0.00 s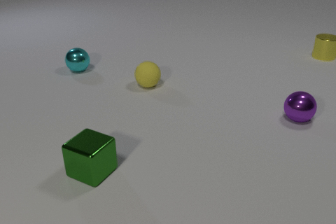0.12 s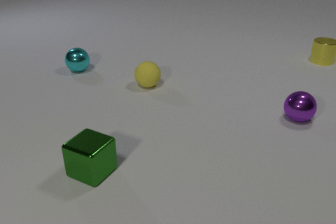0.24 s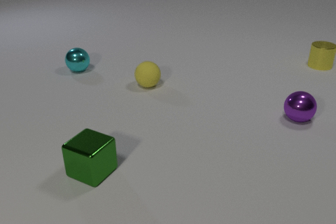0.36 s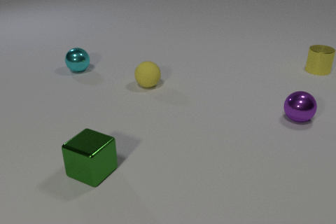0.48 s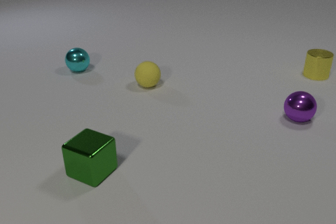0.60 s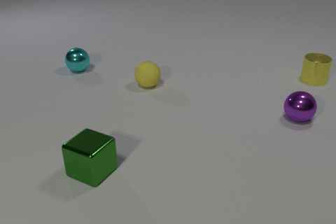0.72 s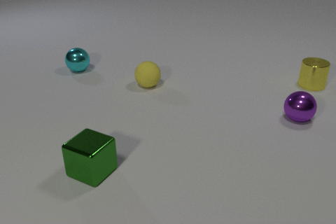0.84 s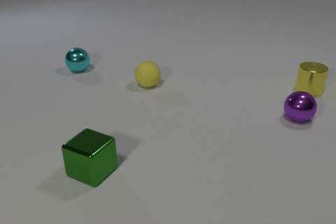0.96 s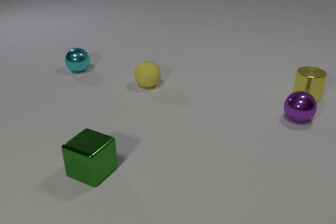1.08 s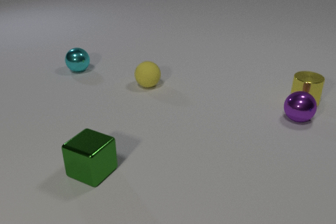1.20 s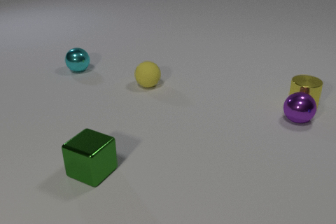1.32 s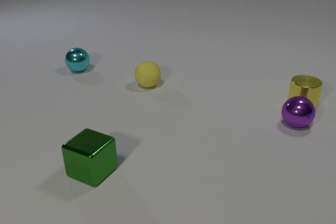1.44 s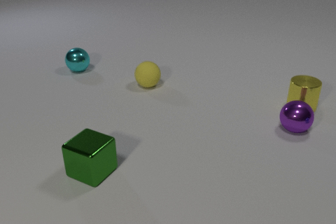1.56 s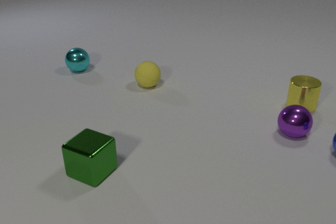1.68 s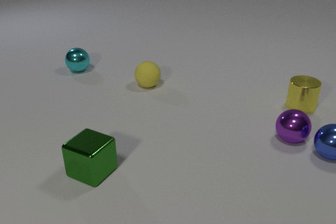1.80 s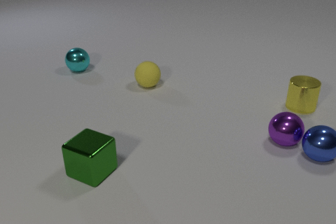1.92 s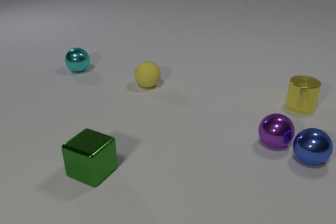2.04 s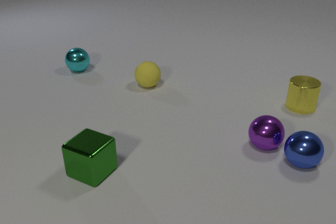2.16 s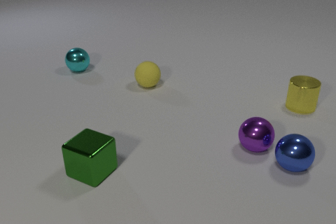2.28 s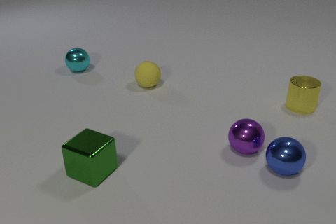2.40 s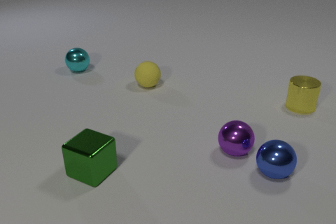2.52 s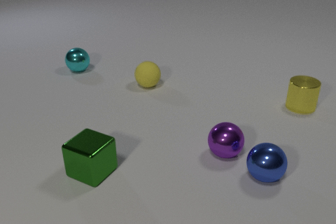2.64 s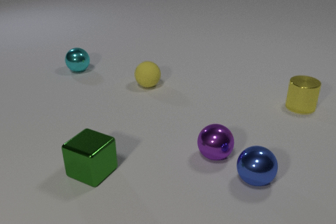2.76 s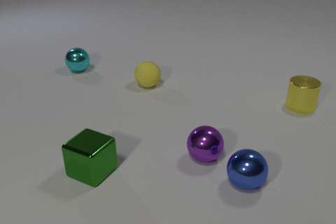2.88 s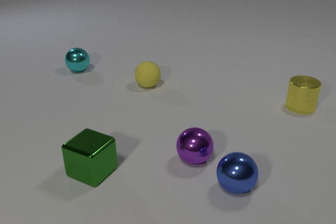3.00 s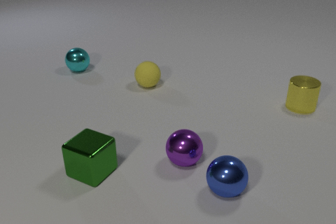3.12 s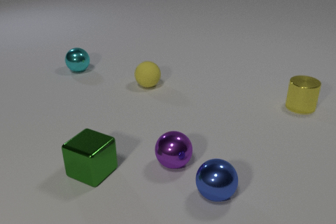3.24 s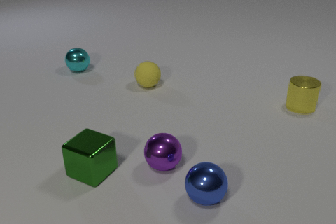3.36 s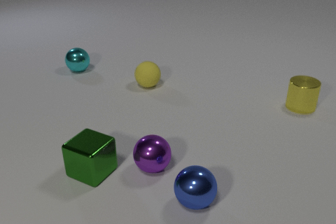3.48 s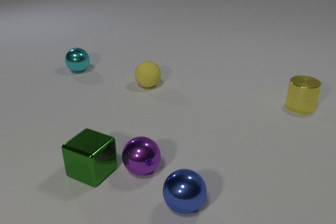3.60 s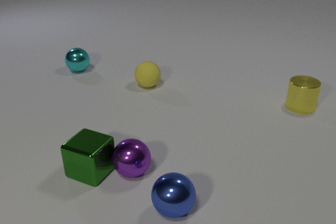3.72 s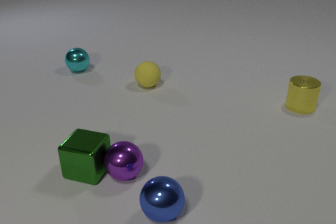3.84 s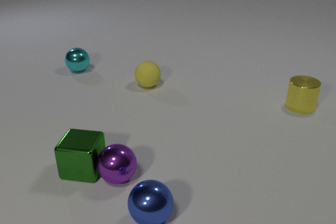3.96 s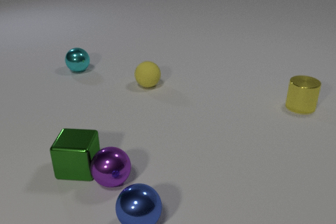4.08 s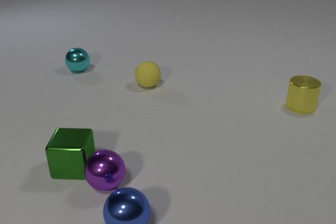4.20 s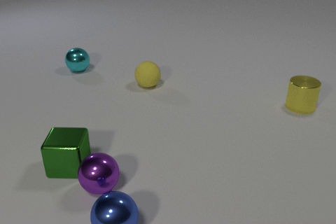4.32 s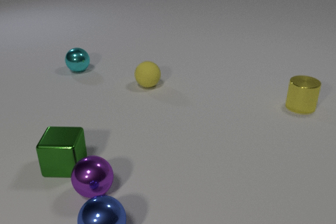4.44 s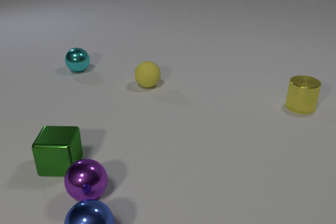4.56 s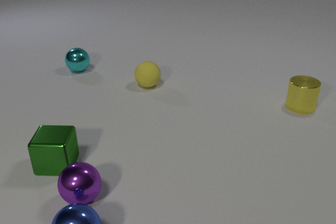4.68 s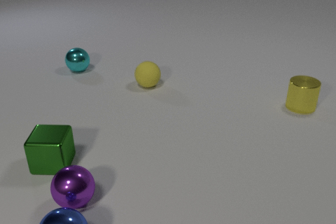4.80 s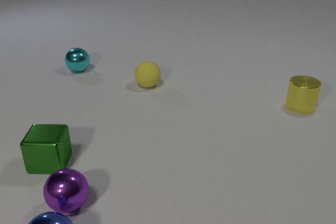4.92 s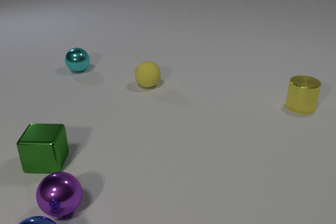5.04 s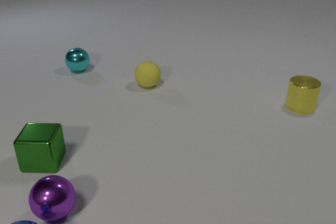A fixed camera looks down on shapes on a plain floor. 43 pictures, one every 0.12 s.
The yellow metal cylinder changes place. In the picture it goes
toward the camera.
The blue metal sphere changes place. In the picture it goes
to the left.
0.00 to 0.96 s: The yellow metal cylinder slides toward the camera.
0.96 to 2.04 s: The yellow metal cylinder slides toward the camera. The purple metal sphere rolls toward the camera and to the left. The blue metal sphere comes in at the right edge, rolls to the left and toward the camera. The yellow metal cylinder and the purple metal sphere collide. The purple metal sphere and the blue metal sphere collide.
2.04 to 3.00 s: The purple metal sphere rolls to the left and toward the camera. The blue metal sphere rolls to the left and toward the camera.
3.00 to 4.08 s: The purple metal sphere rolls to the left and toward the camera. The blue metal sphere rolls to the left and toward the camera. The green metal cube slides to the left and away from the camera, spins counterclockwise seen from above by about 30 degrees, its near face sliding to the right. The purple metal sphere and the green metal cube collide.
4.08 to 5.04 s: The purple metal sphere rolls to the left and toward the camera. The blue metal sphere rolls to the left. The green metal cube slides to the left and away from the camera.
How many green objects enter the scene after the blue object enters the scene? 0.
What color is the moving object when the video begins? yellow.
What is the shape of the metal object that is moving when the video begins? cylinder.
